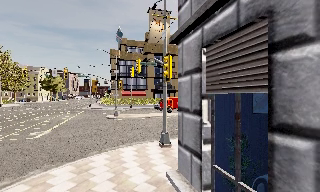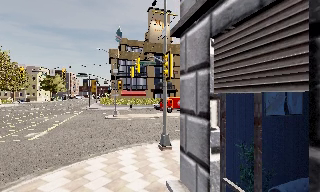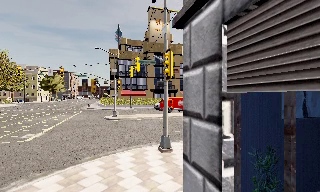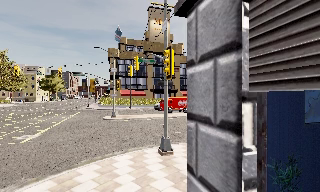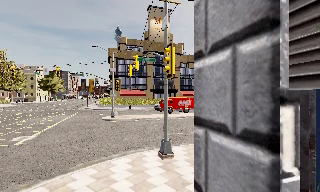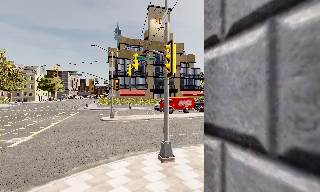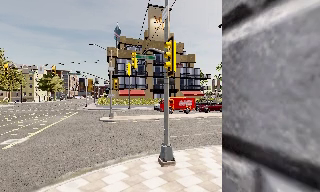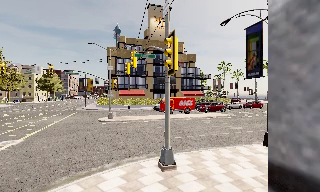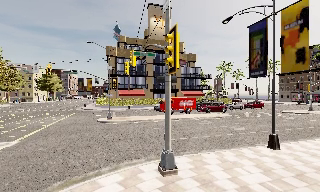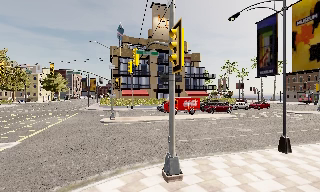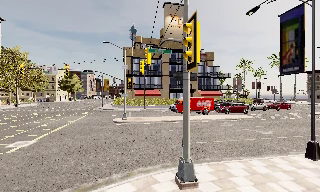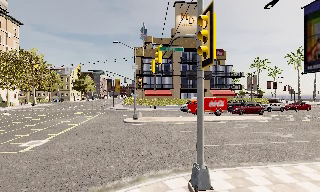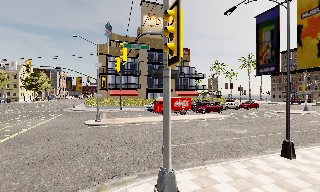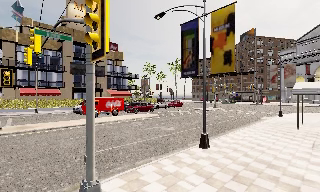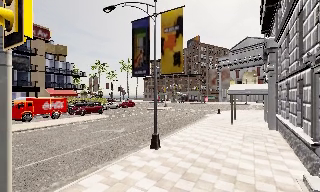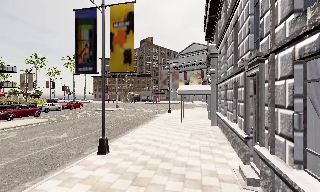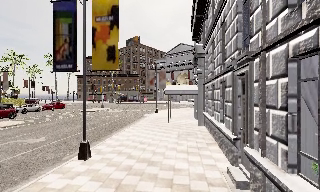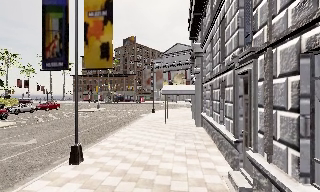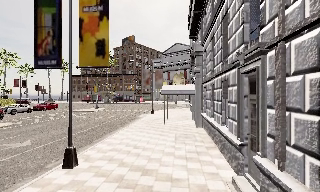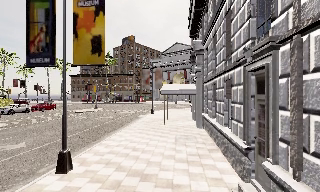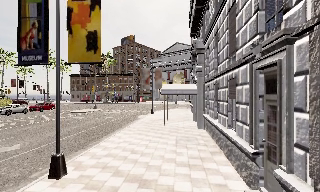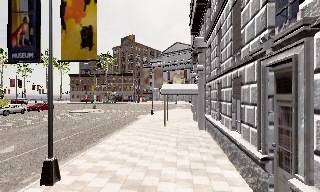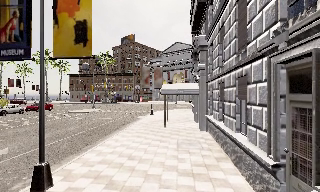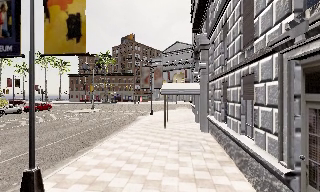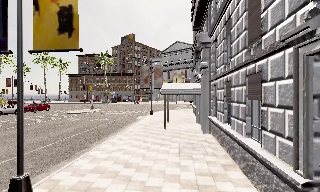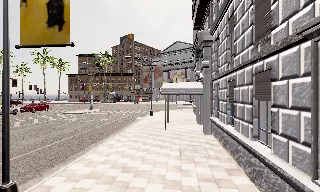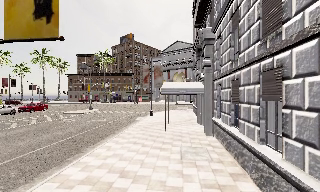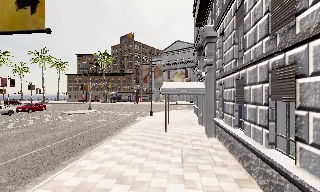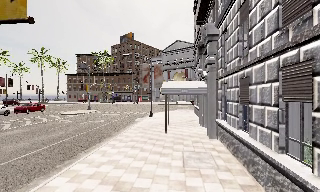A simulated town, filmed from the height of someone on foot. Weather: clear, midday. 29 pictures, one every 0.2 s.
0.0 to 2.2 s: The camera travels forward, about 3.5 m, so what stands in front looms larger.
2.2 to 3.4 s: The camera swings to its right by about 75 degrees, and the scene slides to the left. It travels forward, about 2 m.
3.4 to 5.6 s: The camera travels forward, about 4 m, so what stands in front looms larger.
The film runs forward here.
